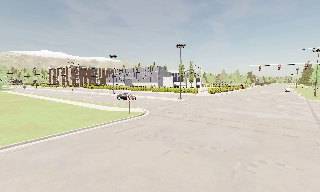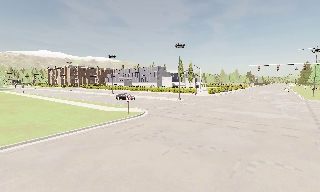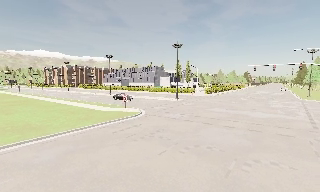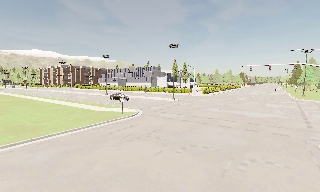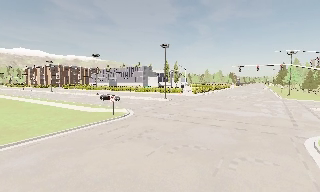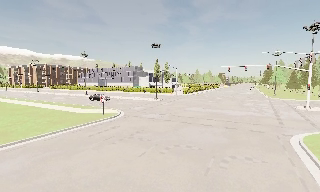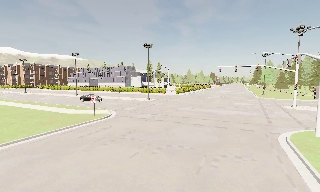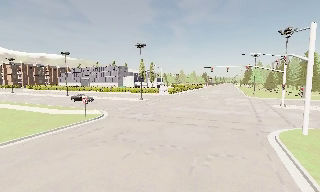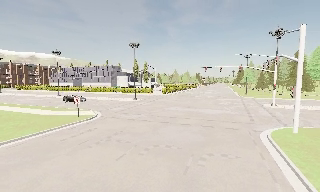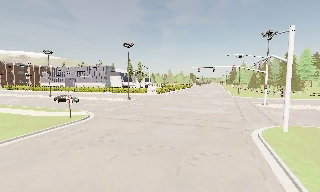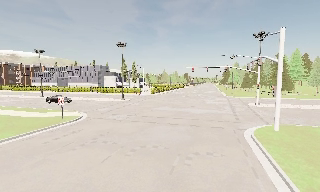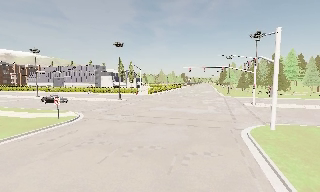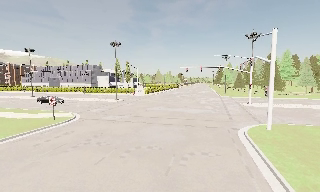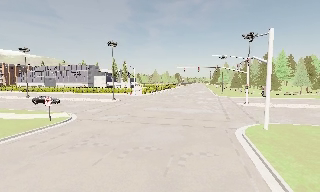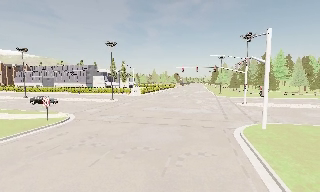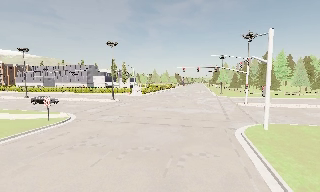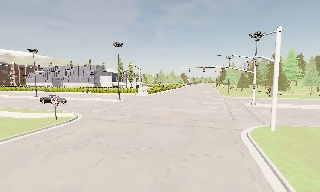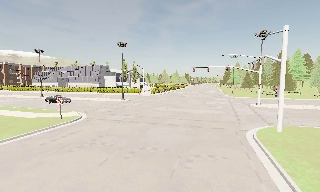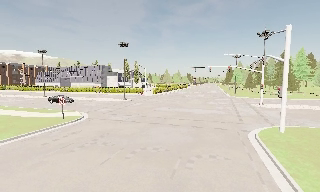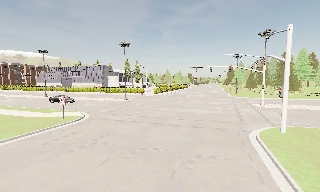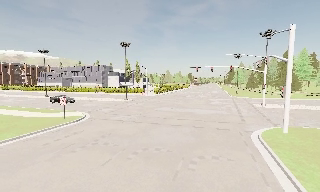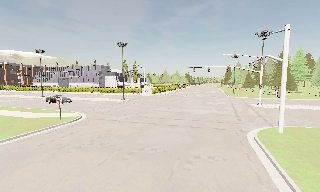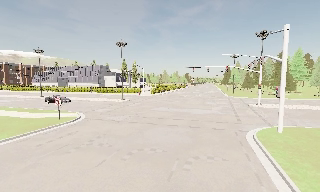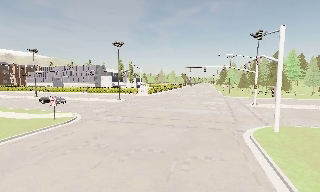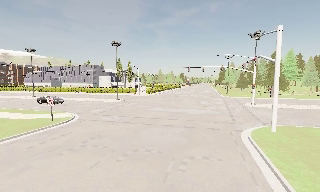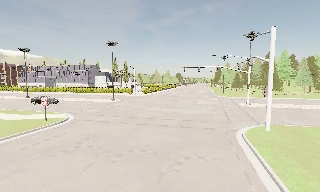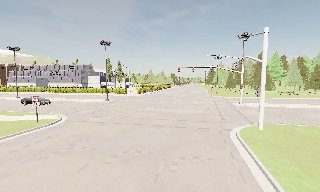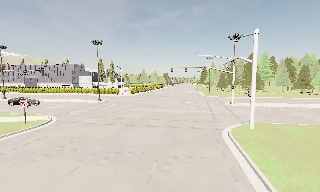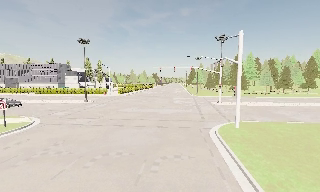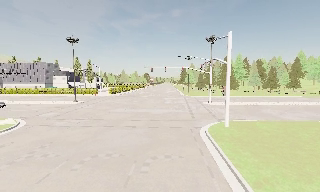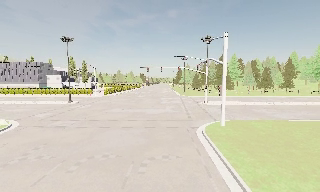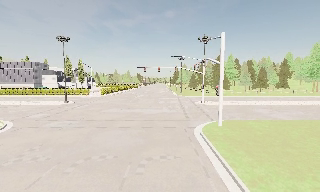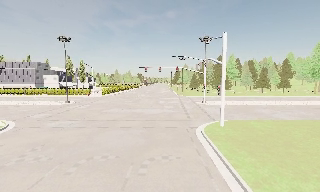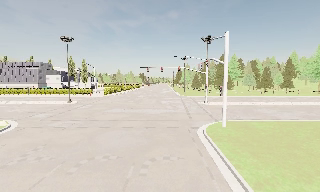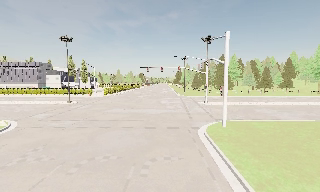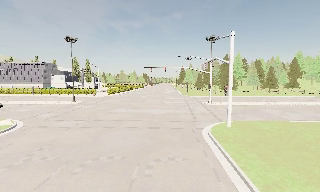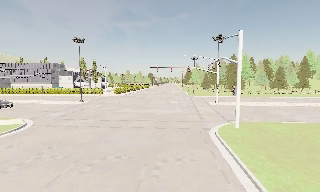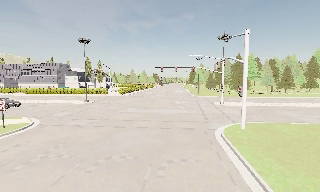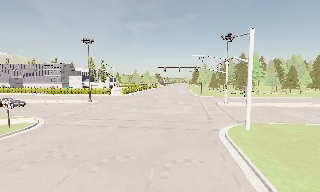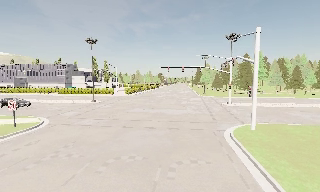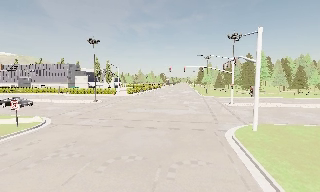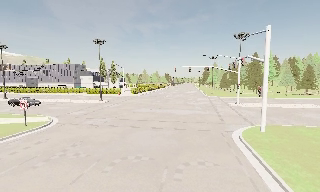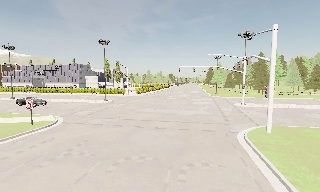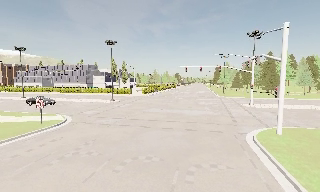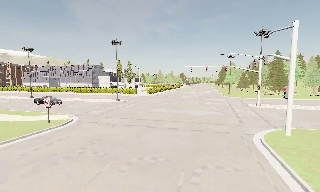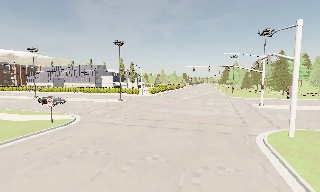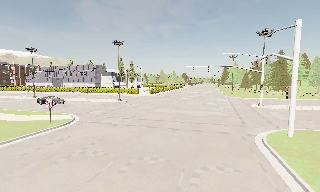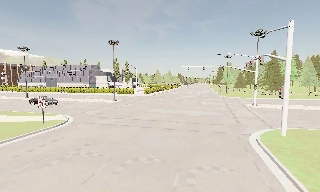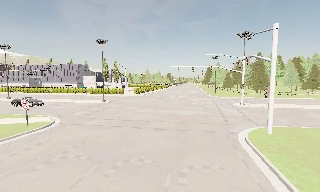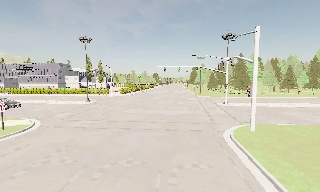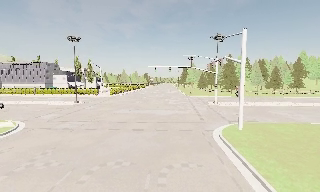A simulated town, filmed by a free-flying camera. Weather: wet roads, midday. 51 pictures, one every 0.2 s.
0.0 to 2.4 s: The scene slides to the left, as the camera pans about 20 degrees to its right.
2.4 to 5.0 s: The camera shifts only a little, or ends up much as it began.
5.0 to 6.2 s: The scene slides to the left, as the camera pans about 15 degrees to its right.
6.2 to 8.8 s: The scene slides to the right, as the camera pans about 15 degrees to its left. It travels to its left and forward, about 1 m, so close, fixed things drift to the right.
8.8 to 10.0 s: The camera pans to its right, which is clockwise from overhead, by about 15 degrees.
The film runs forward here.
